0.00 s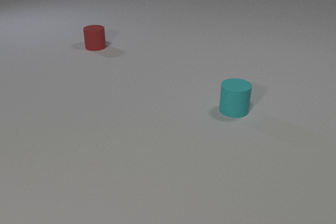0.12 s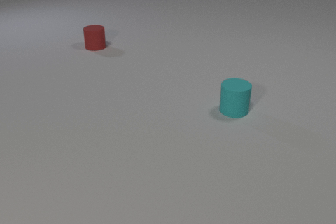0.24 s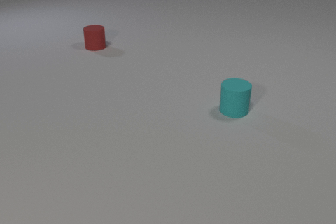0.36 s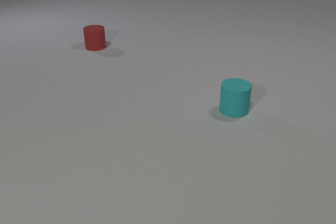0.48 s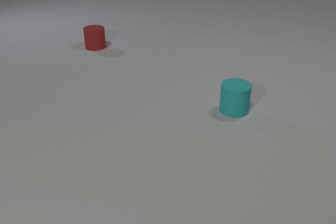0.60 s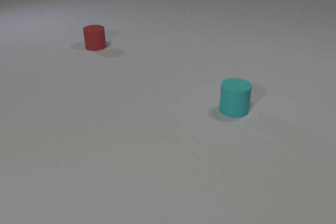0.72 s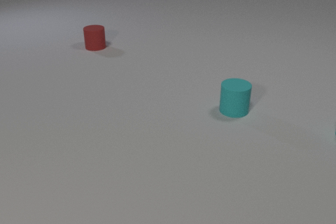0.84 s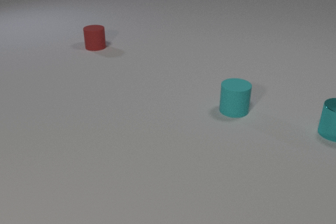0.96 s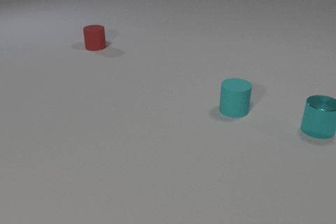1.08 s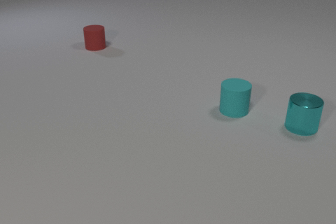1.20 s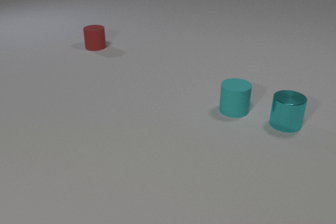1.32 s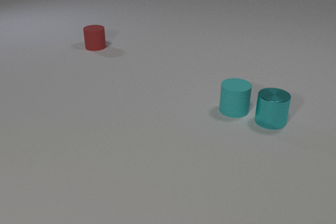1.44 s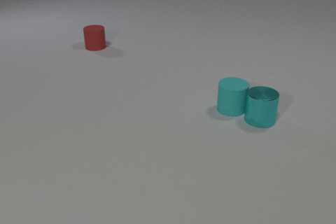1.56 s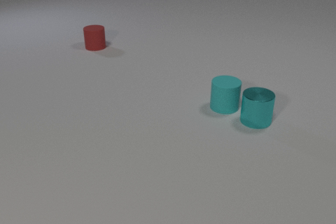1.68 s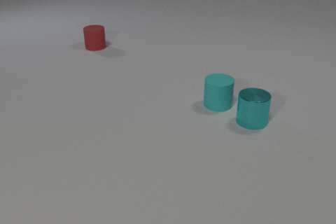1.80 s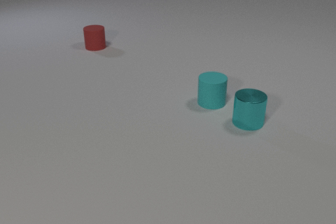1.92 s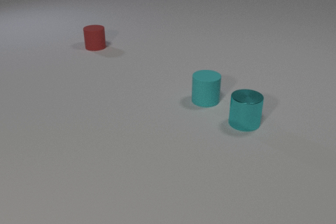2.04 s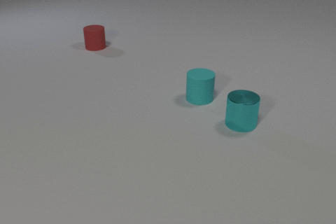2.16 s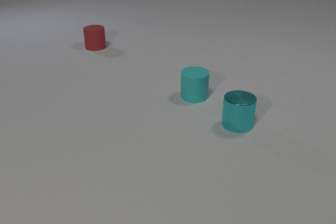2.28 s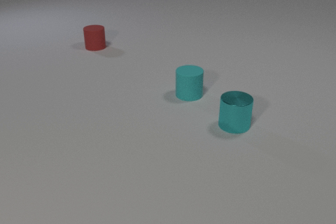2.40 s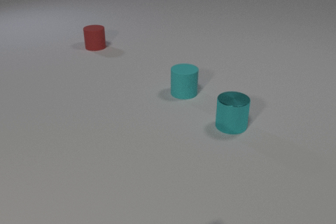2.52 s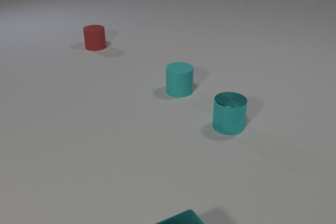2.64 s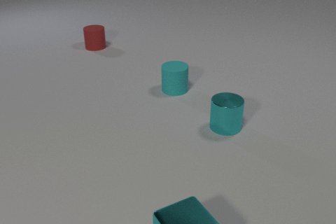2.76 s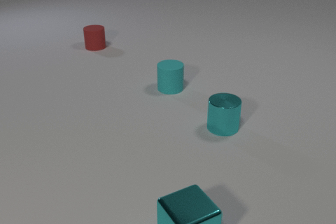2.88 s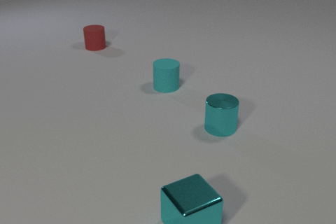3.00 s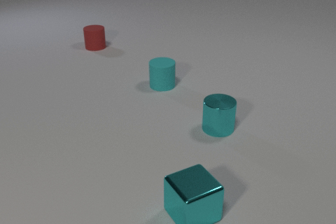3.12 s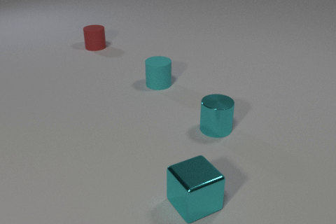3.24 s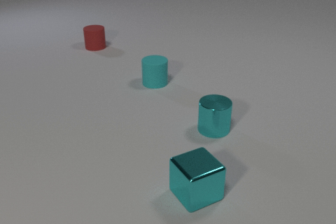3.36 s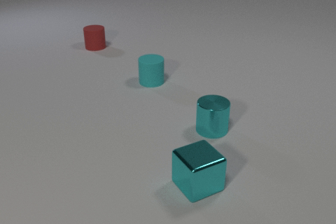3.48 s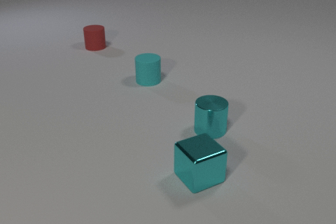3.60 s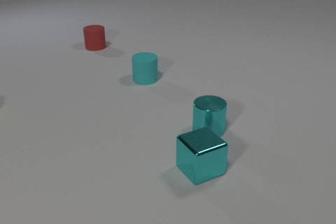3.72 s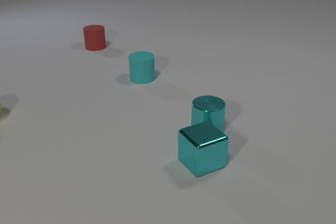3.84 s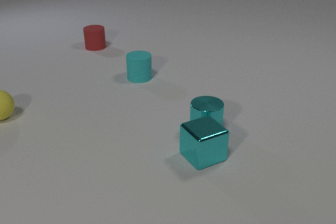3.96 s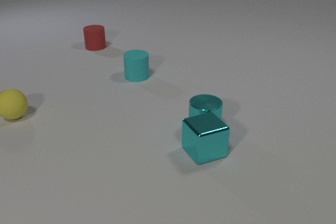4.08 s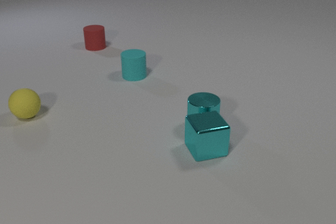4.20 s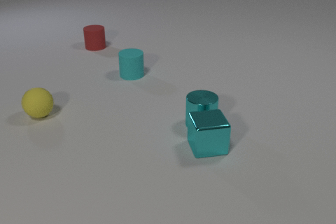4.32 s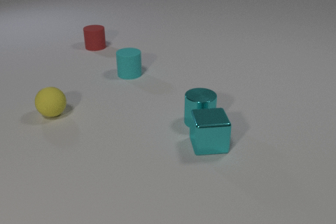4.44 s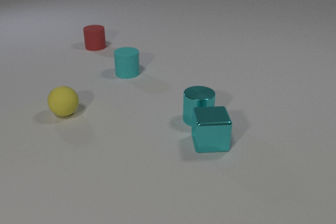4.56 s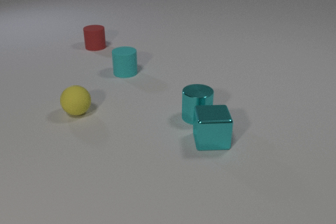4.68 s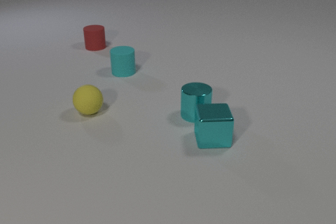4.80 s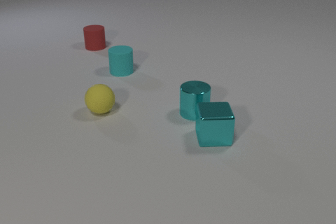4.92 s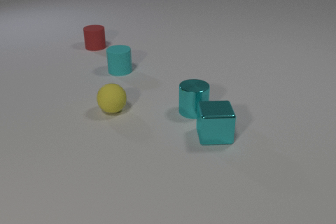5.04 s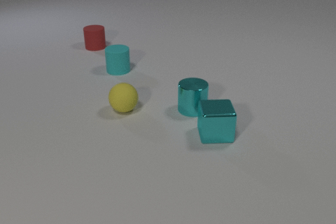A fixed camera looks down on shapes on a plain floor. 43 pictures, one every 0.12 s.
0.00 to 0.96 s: The cyan metal cylinder comes in at the right edge, slides to the left.
0.96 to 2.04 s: The cyan metal cylinder slides to the left. The cyan rubber cylinder slides to the left and away from the camera. The cyan metal cylinder and the cyan rubber cylinder collide.
2.04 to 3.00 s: The cyan metal cylinder slides to the left and toward the camera. The cyan rubber cylinder slides to the left and away from the camera. The cyan metal cube comes in at the bottom edge, slides away from the camera.
3.00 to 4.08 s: The cyan metal cylinder slides to the left. The cyan rubber cylinder slides to the left and away from the camera. The cyan metal cube slides away from the camera. The yellow rubber sphere comes in at the left edge, rolls to the right. The cyan metal cylinder and the cyan metal cube collide.
4.08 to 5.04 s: The cyan metal cylinder slides away from the camera. The cyan rubber cylinder slides to the left and away from the camera. The cyan metal cube slides away from the camera. The yellow rubber sphere rolls to the right.
What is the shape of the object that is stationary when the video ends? cylinder.
Are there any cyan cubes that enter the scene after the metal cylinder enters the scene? yes.
How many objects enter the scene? 3.
